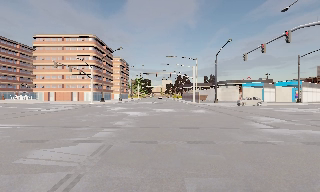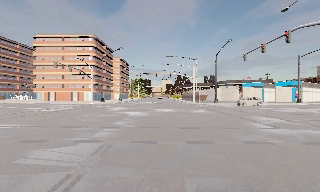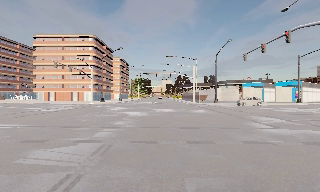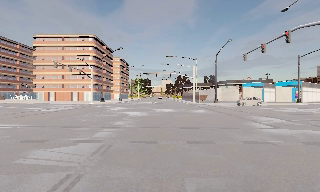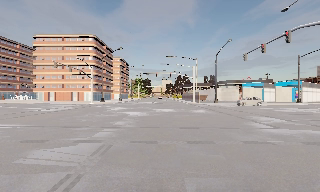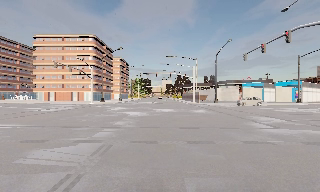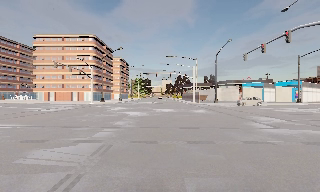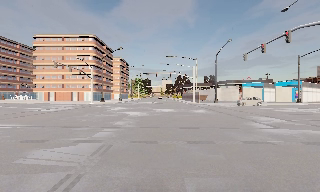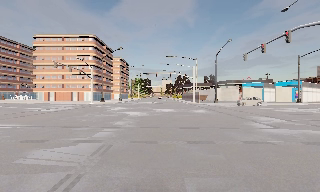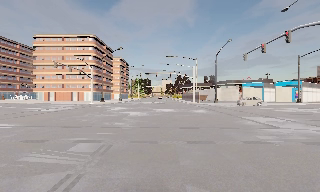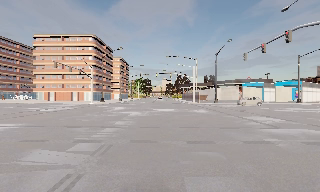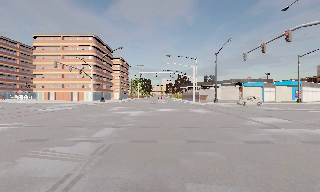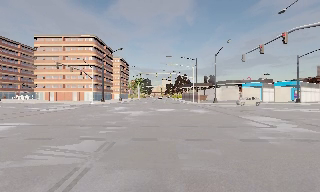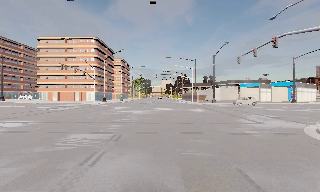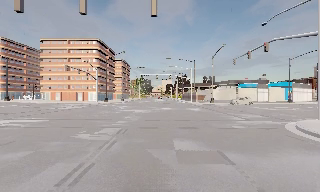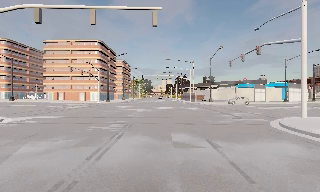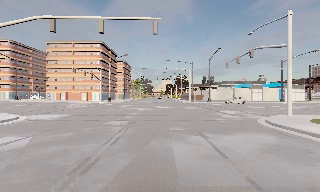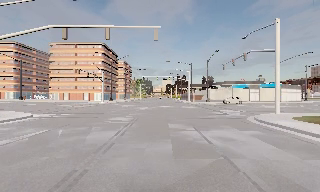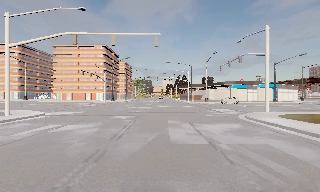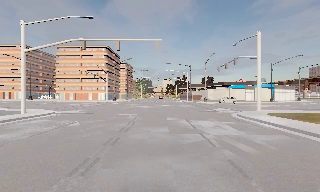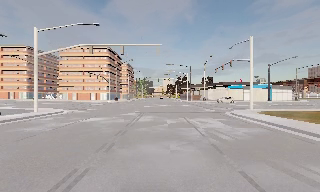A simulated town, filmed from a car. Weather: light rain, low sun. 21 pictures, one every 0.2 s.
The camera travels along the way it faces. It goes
backward.
0.0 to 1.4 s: The camera keeps its place and its aim.
1.4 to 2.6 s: The camera travels backward, about 1.5 m, so what stands in front gets smaller. It gains speed.
2.6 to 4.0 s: The camera travels backward, about 9 m, so what stands in front gets smaller.
The film runs backward here.
